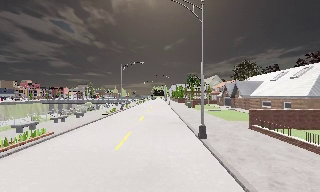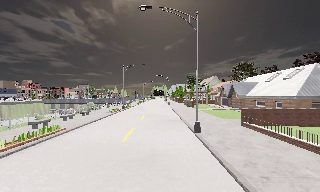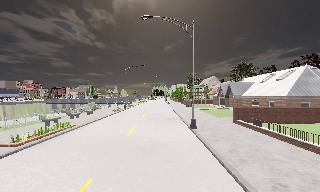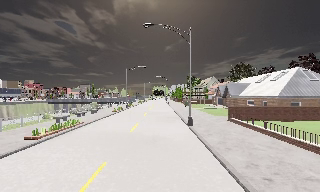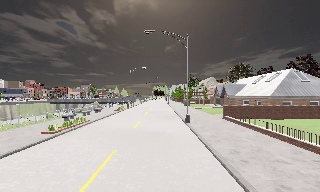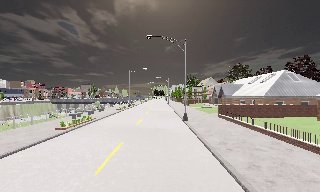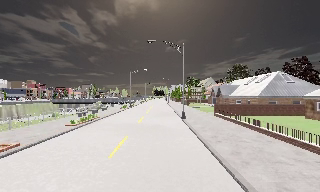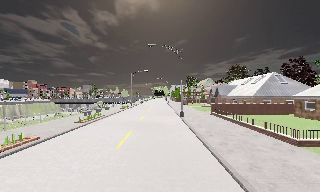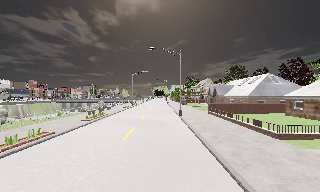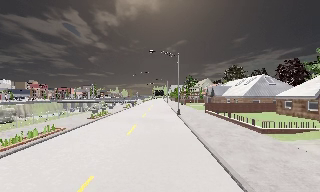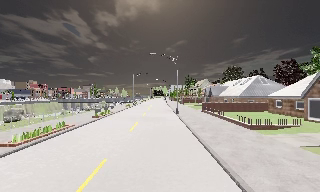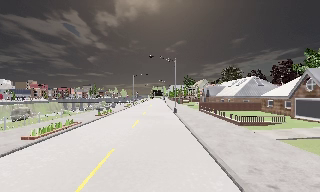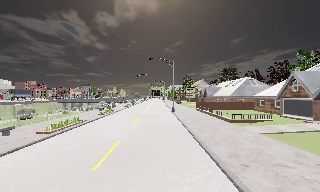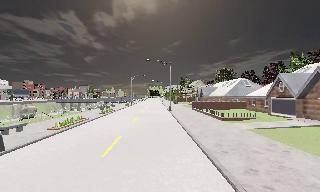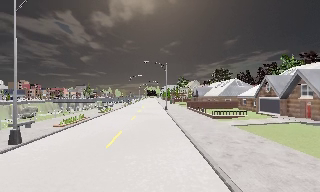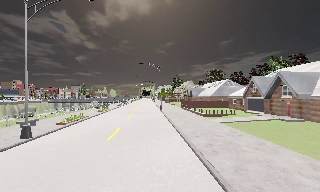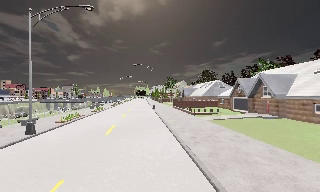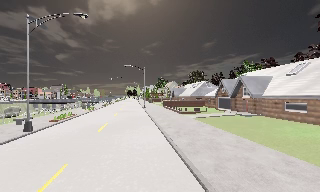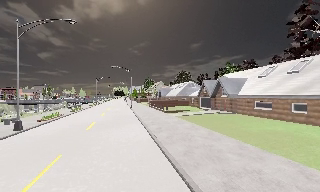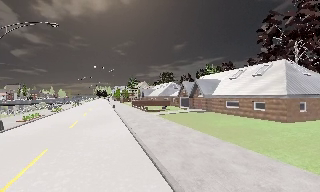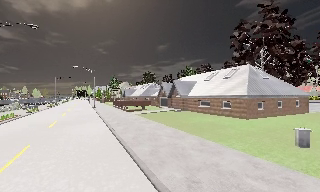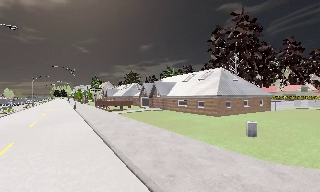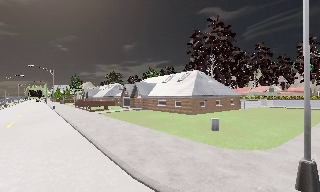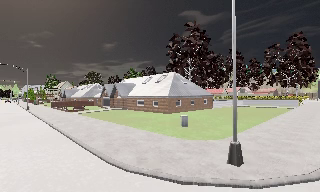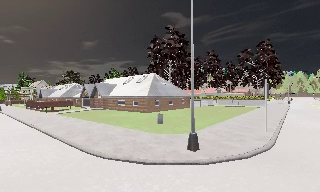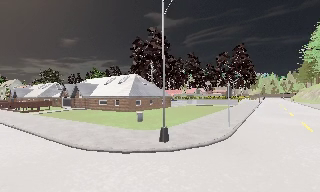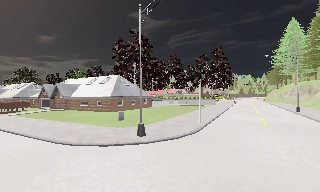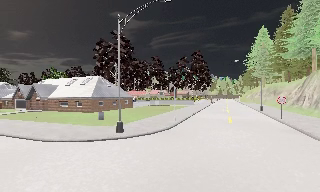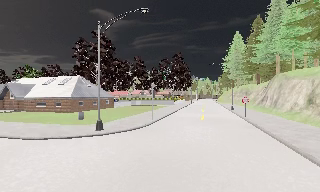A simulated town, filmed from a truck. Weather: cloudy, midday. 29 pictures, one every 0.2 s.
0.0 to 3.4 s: The camera travels backward, about 20 m, so what stands in front gets smaller.
3.4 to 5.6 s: The camera pans to its right, which is clockwise from overhead, by about 65 degrees. It travels backward, about 14 m.
The film runs backward here.
